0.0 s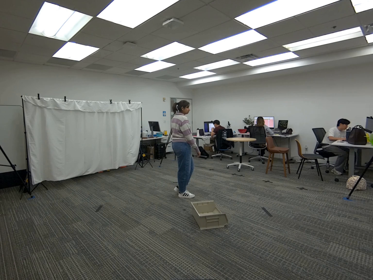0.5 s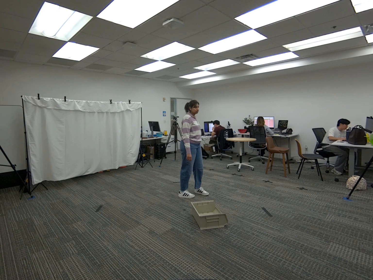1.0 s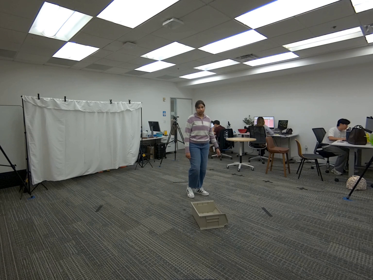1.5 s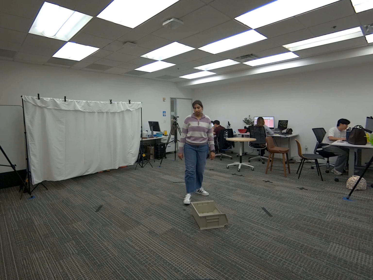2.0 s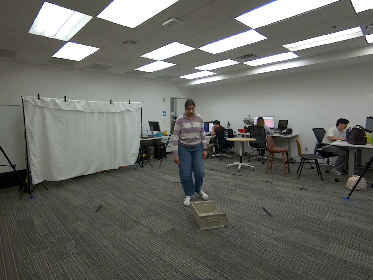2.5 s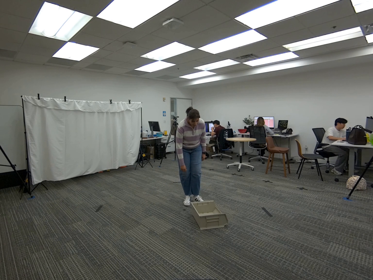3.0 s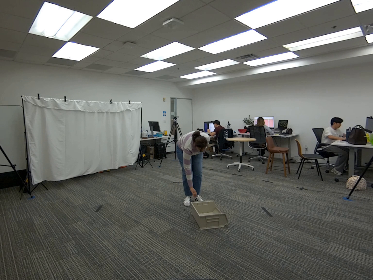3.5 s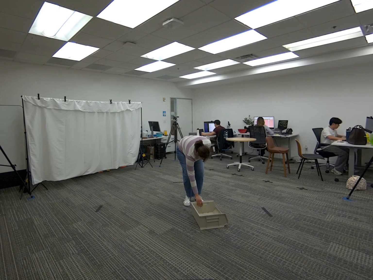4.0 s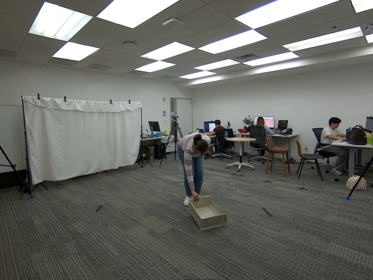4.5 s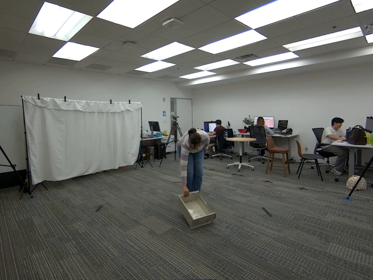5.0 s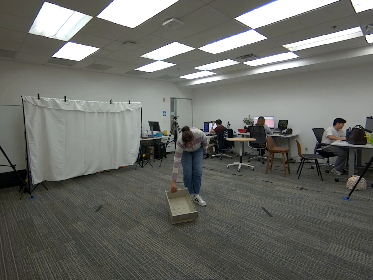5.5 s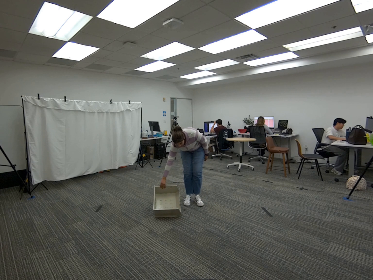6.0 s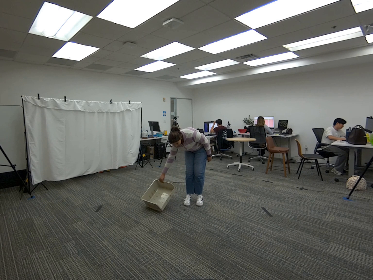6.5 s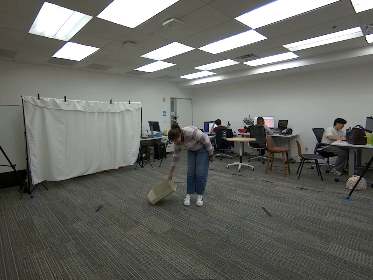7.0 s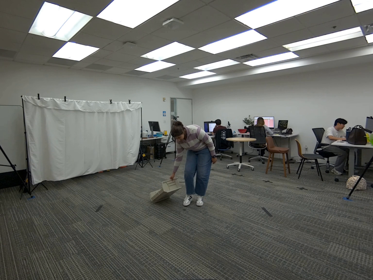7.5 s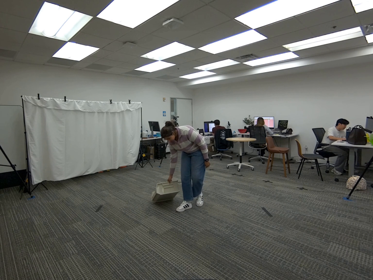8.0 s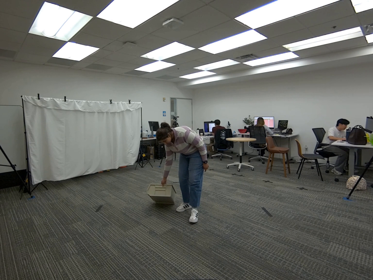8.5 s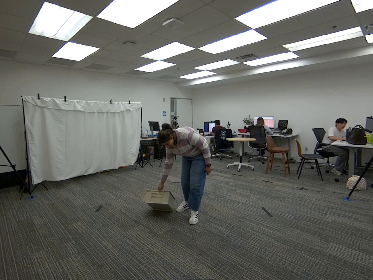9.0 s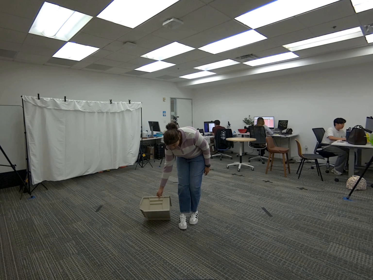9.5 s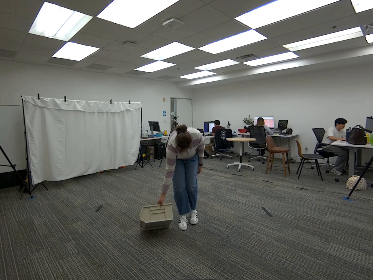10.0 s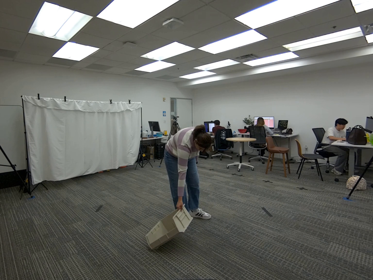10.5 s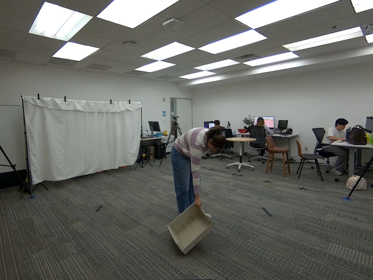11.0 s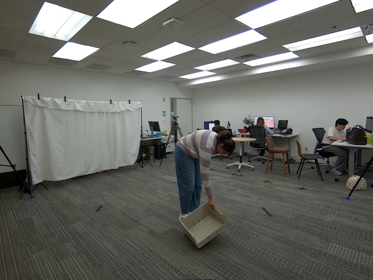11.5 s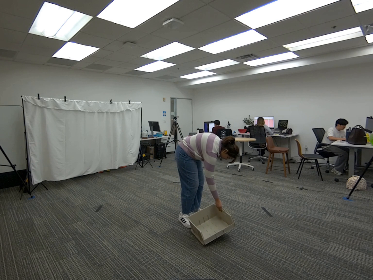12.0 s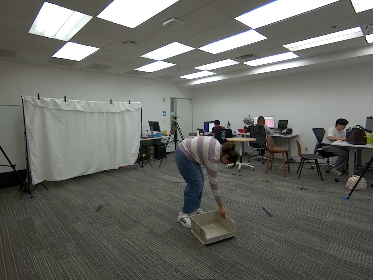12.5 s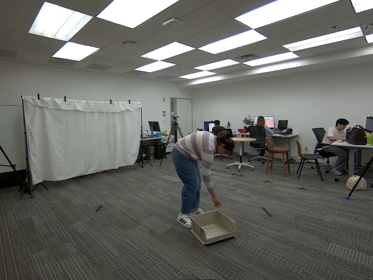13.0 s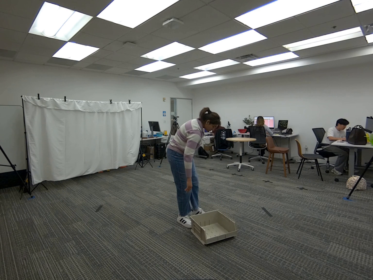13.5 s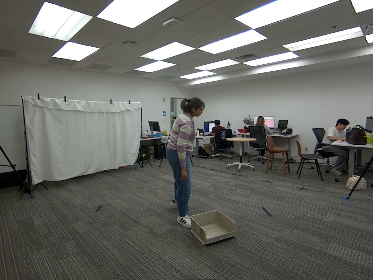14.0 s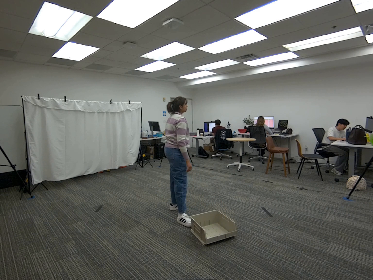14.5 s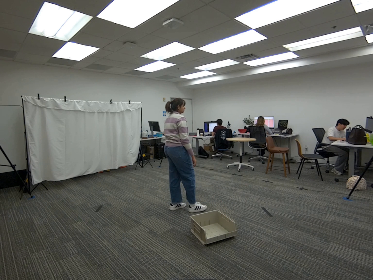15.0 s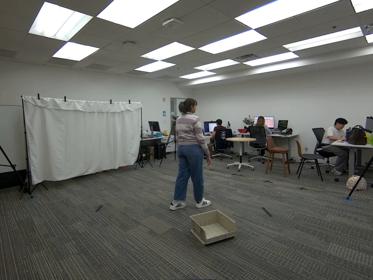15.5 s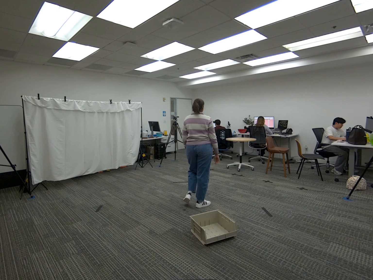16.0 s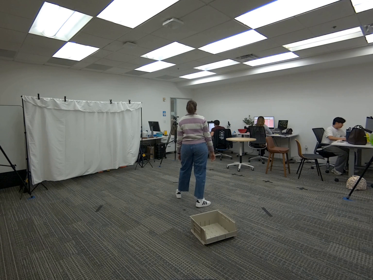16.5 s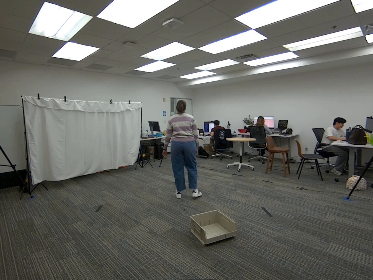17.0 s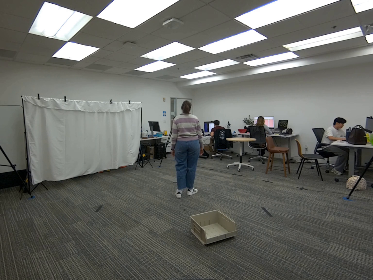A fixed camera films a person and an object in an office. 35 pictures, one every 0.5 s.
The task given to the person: Walk over to the beige bin on the ground and drag the bin within the bounding area.
